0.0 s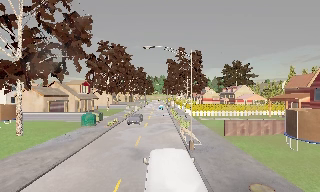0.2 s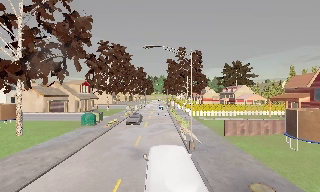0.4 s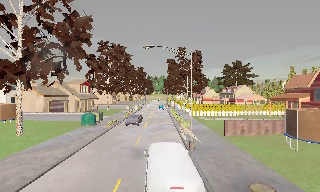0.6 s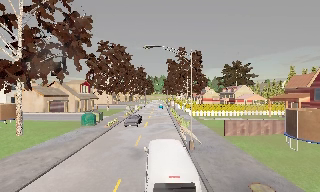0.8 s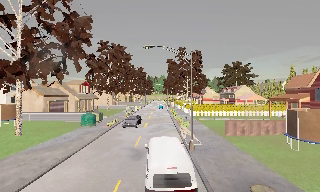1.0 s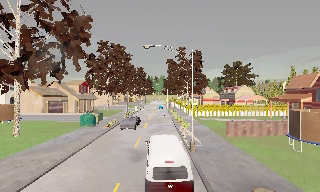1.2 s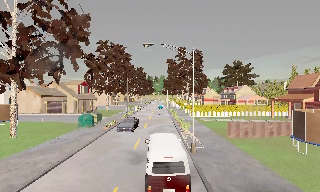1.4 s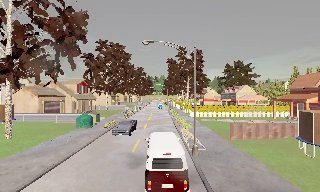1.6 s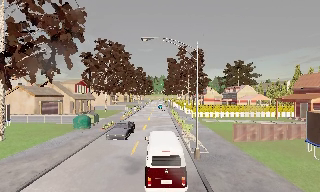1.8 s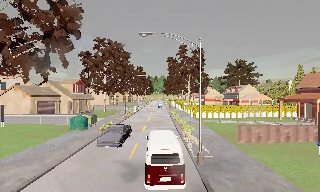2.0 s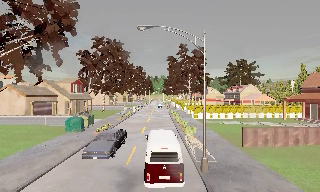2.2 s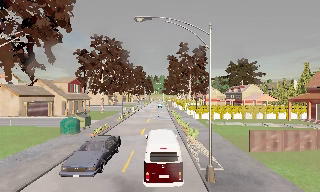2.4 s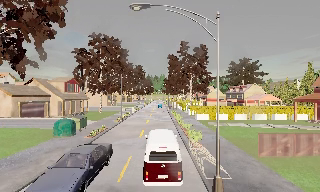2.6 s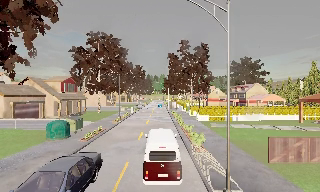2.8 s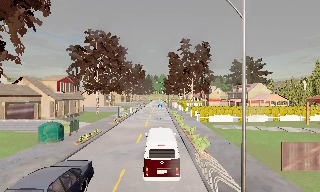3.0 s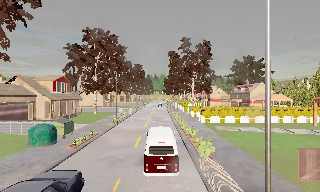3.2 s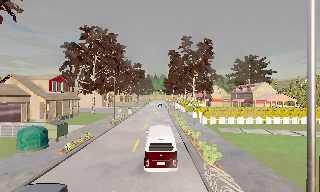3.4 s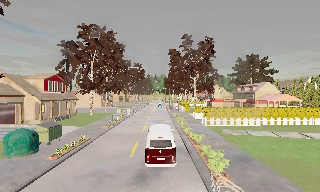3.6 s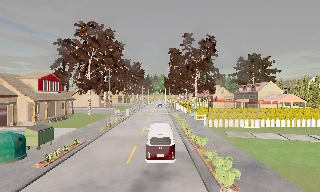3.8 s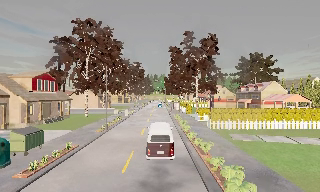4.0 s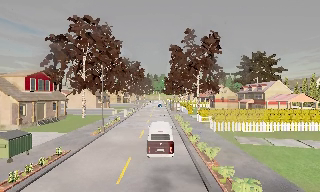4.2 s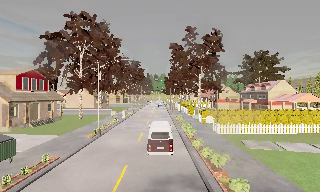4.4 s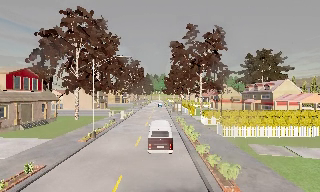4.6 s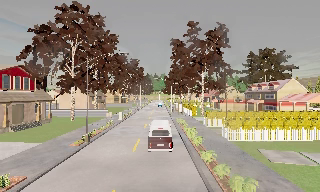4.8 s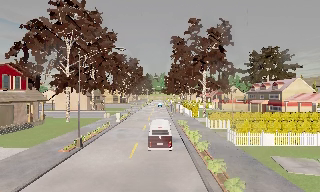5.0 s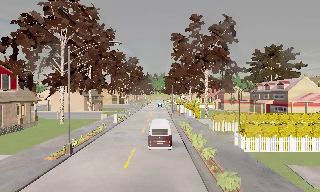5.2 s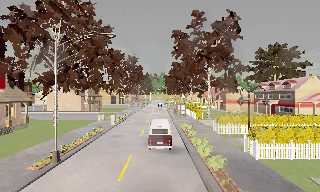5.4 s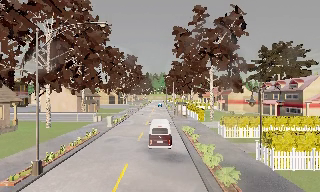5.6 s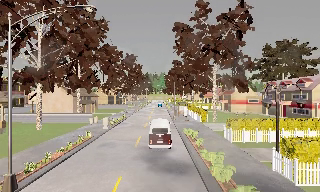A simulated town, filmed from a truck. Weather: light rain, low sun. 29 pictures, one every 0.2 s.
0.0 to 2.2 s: The camera travels forward, about 4.5 m, so what stands in front looms larger. It gains speed.
2.2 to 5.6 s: The camera travels forward, about 20 m, so what stands in front looms larger.
The film runs forward here.
